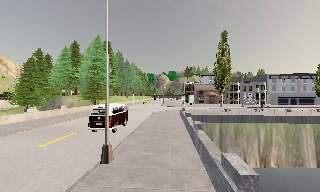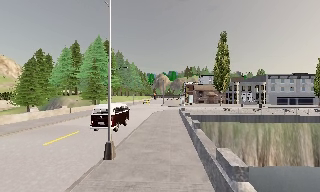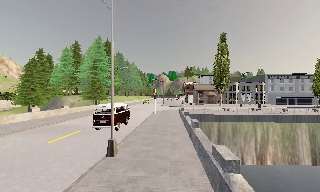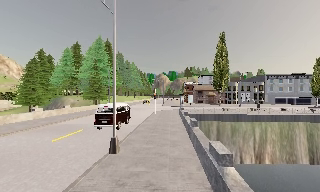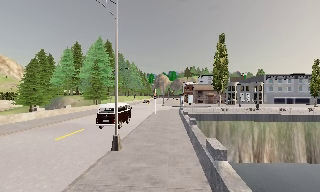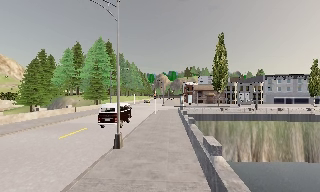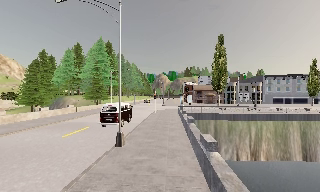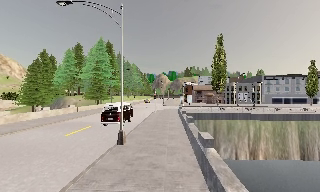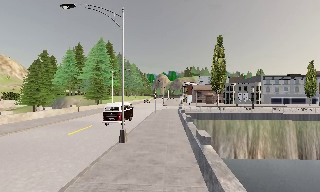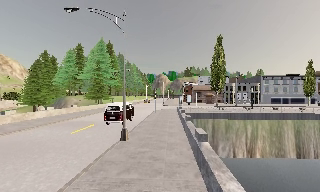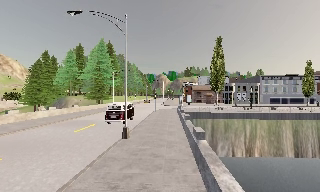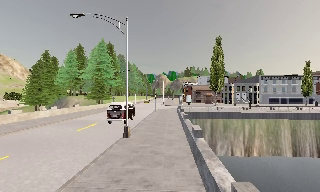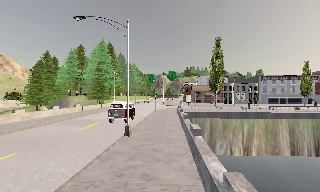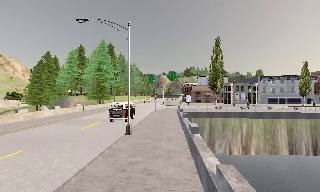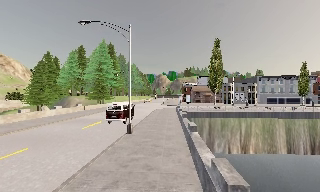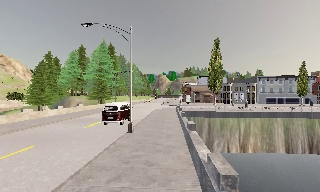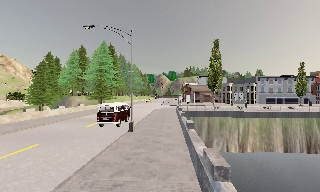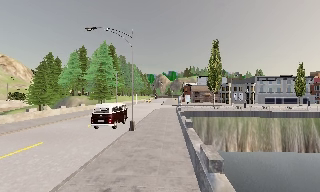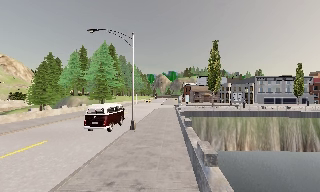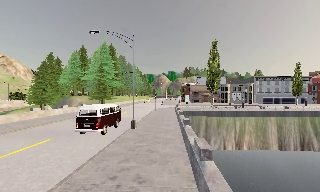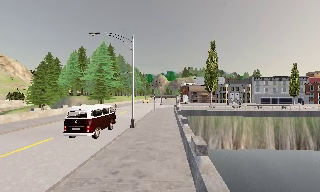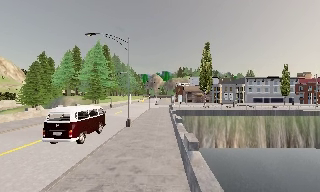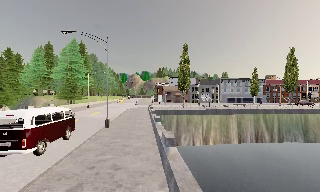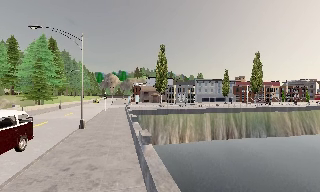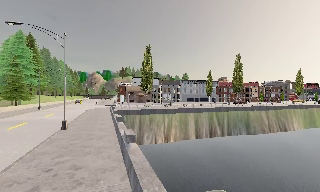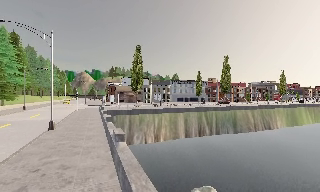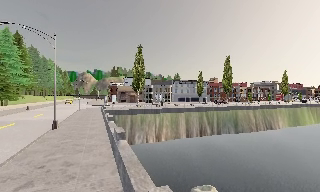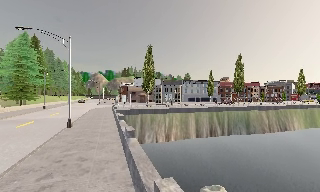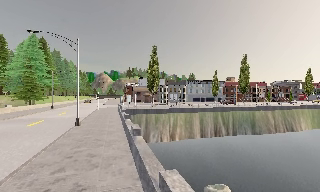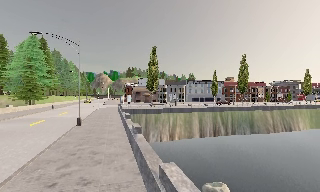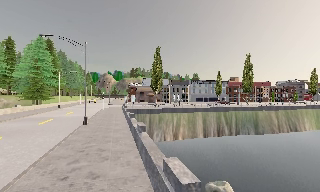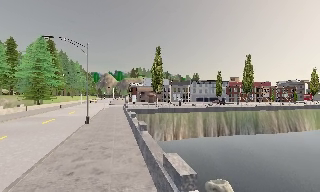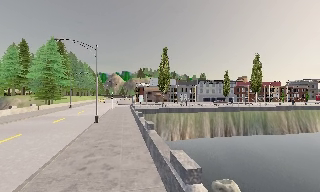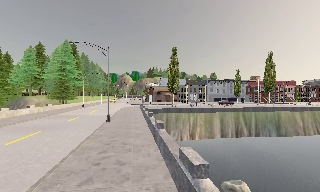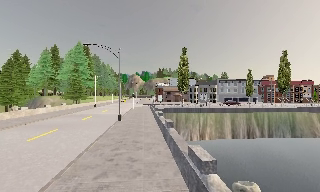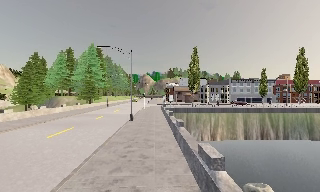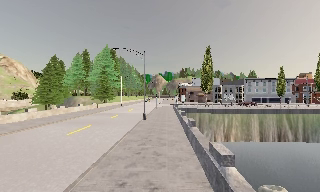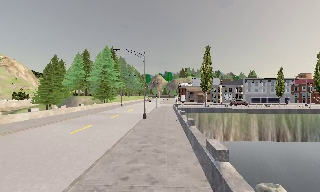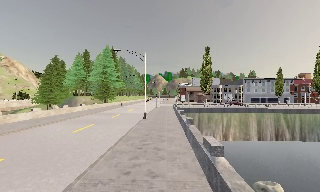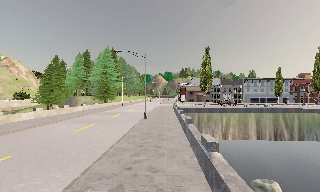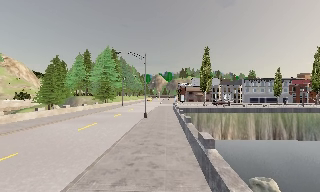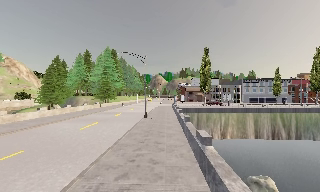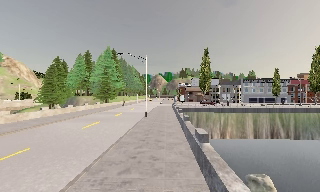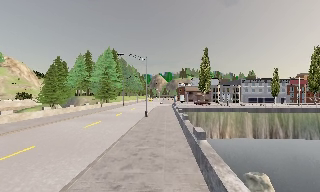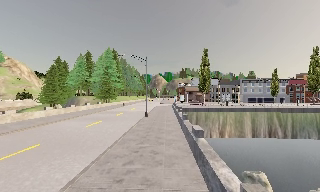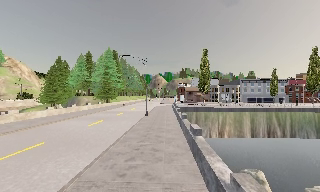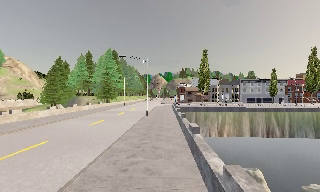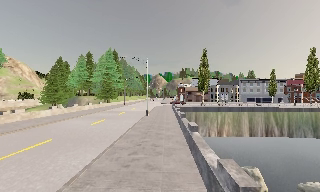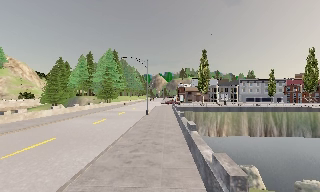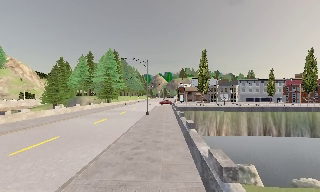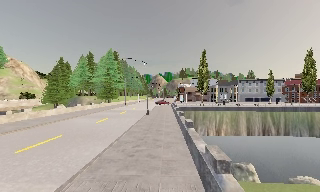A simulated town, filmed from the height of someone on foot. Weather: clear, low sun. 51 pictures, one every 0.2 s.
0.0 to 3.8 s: The camera travels backward, about 6 m, so what stands in front gets smaller.
3.8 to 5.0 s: The camera pans to its right, which is clockwise from overhead, by about 25 degrees. It travels backward, about 1.5 m, so what stands in front gets smaller.
5.0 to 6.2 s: The camera travels backward, about 1.5 m, so what stands in front gets smaller.
6.2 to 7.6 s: The scene slides to the right, as the camera pans about 15 degrees to its left. It travels backward, about 2 m, so what stands in front gets smaller.
7.6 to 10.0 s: The camera travels backward, about 4 m, so what stands in front gets smaller.
The film runs backward here.
